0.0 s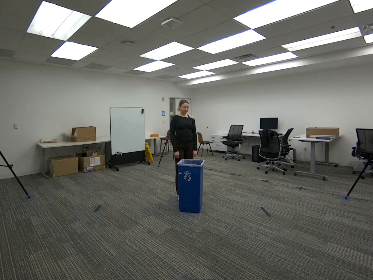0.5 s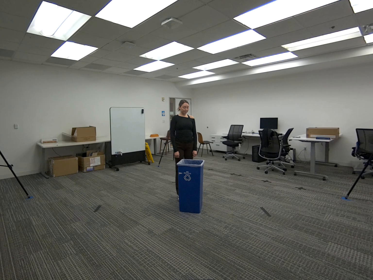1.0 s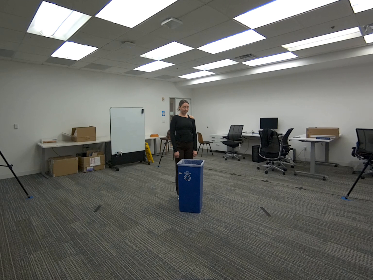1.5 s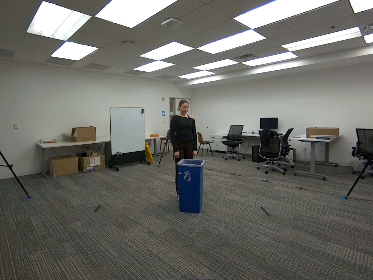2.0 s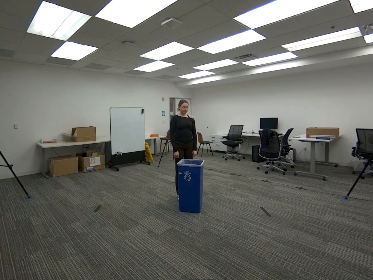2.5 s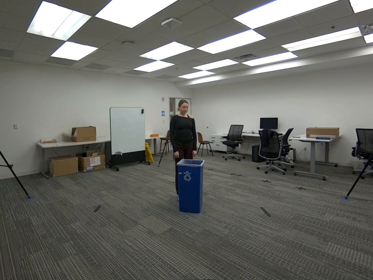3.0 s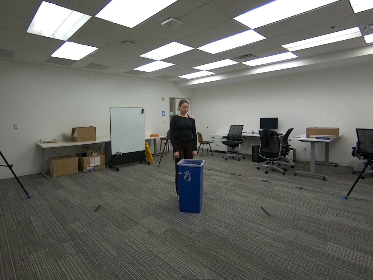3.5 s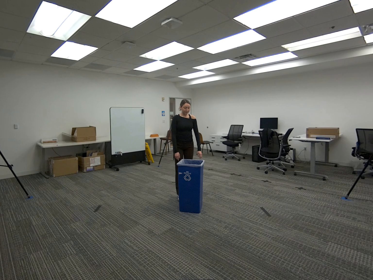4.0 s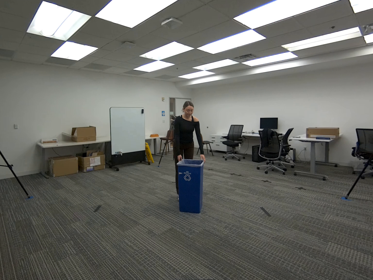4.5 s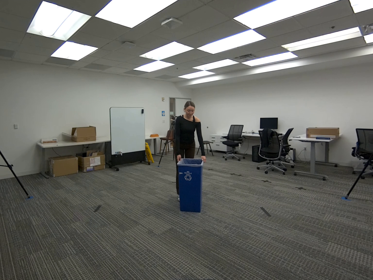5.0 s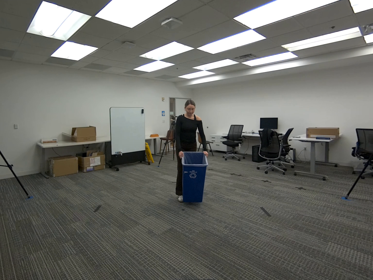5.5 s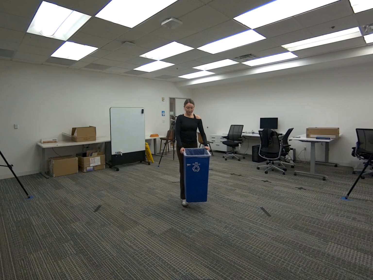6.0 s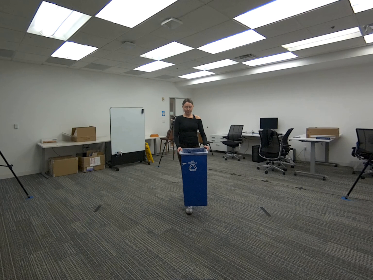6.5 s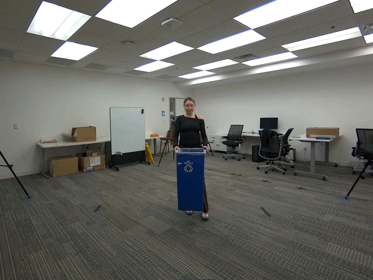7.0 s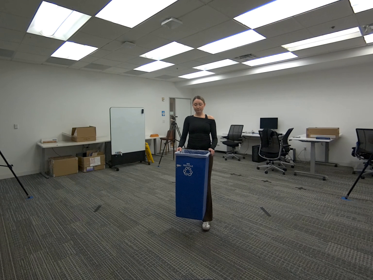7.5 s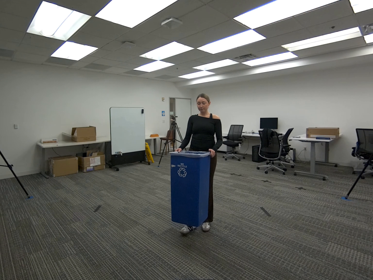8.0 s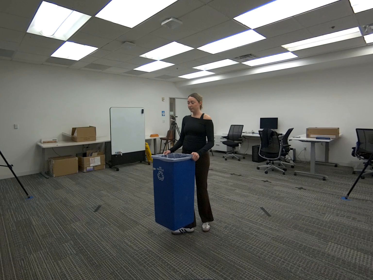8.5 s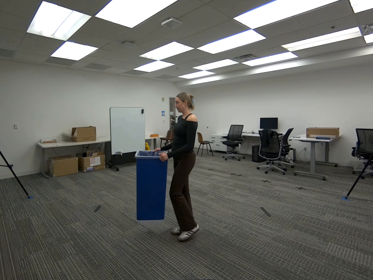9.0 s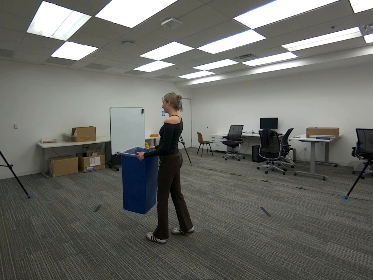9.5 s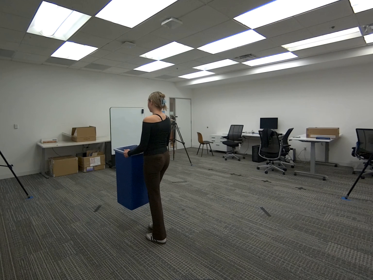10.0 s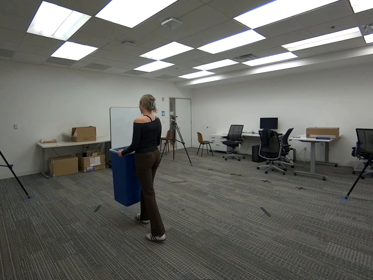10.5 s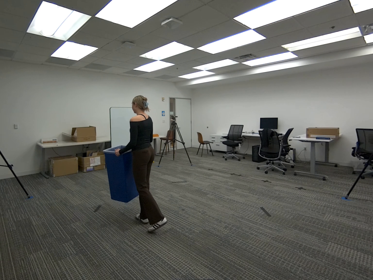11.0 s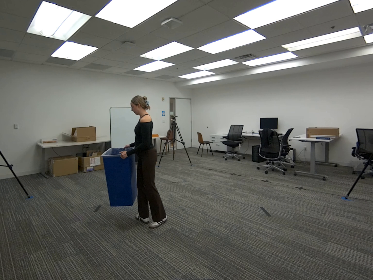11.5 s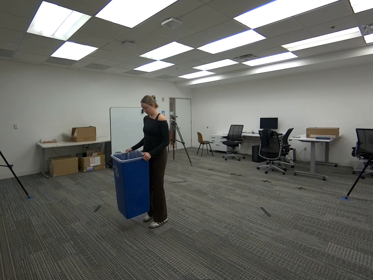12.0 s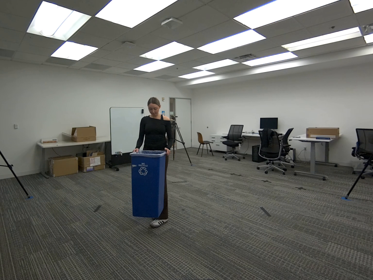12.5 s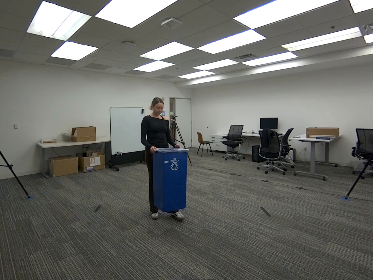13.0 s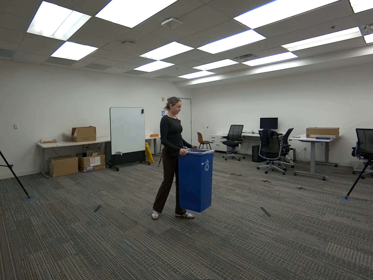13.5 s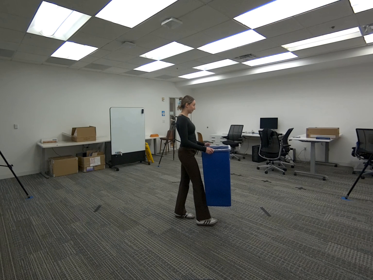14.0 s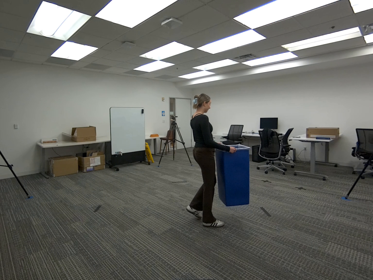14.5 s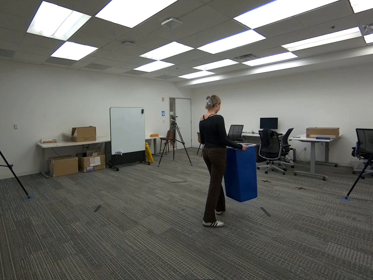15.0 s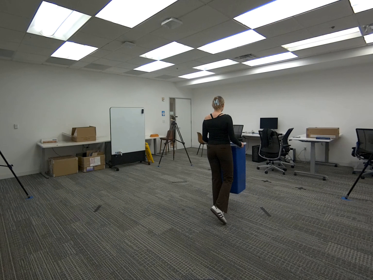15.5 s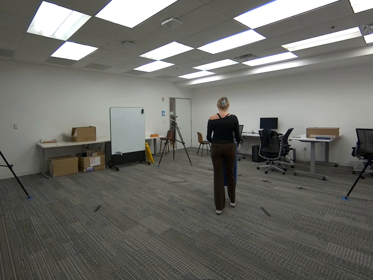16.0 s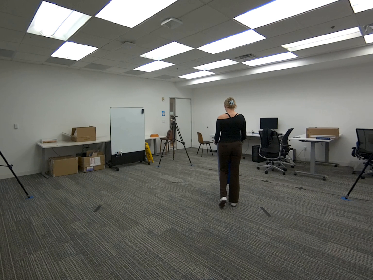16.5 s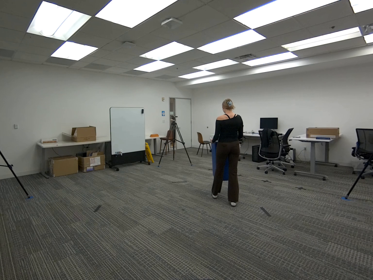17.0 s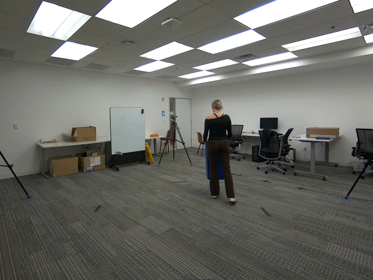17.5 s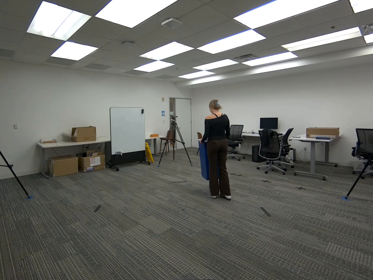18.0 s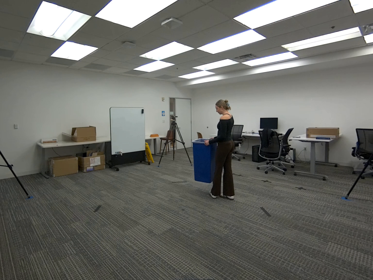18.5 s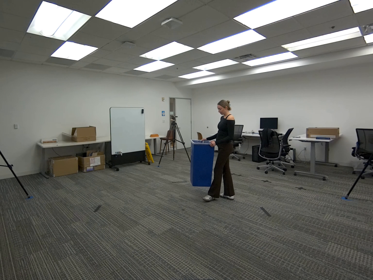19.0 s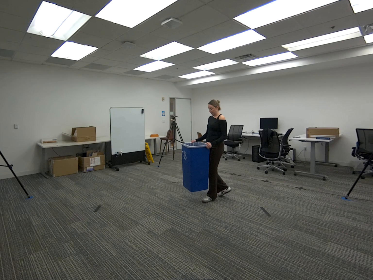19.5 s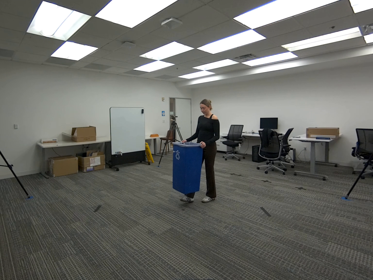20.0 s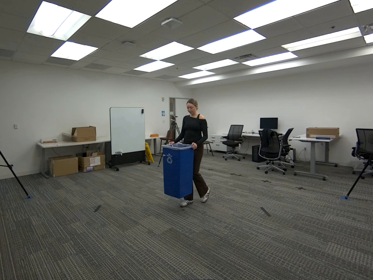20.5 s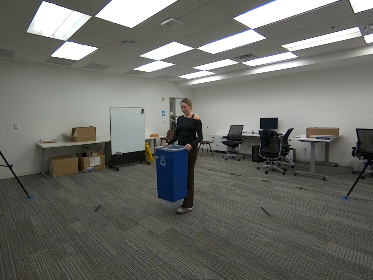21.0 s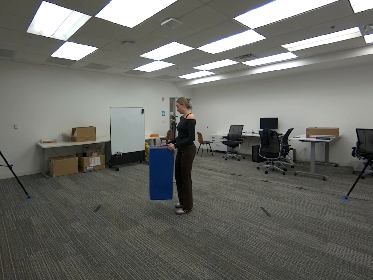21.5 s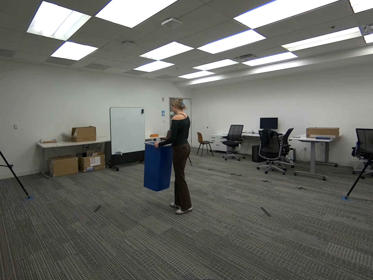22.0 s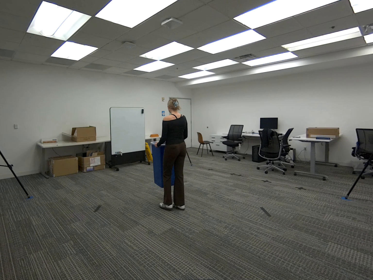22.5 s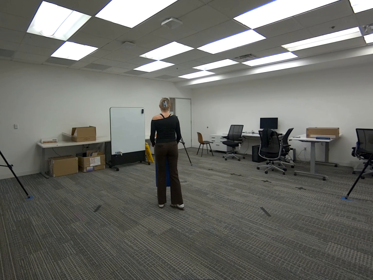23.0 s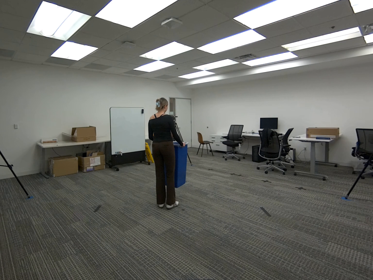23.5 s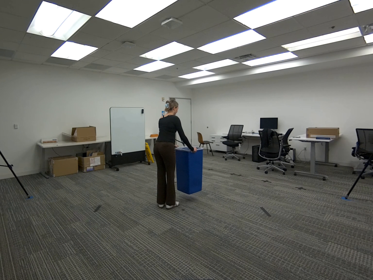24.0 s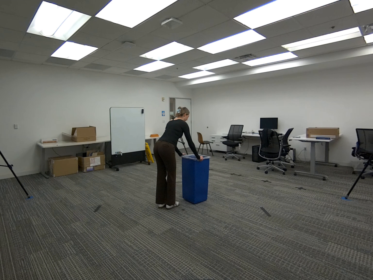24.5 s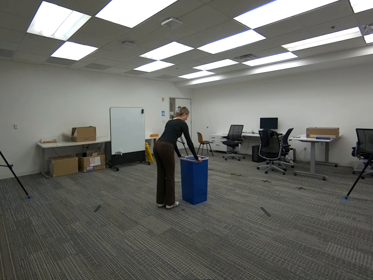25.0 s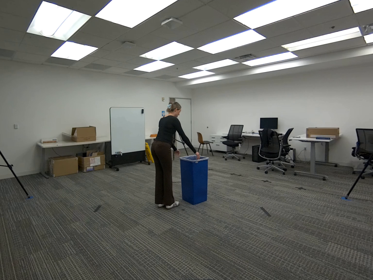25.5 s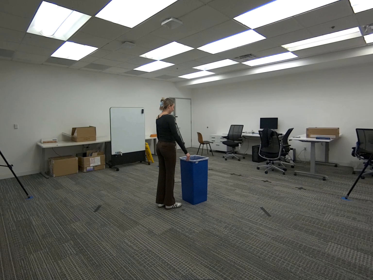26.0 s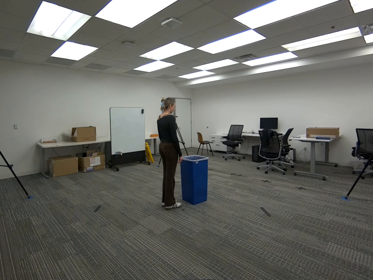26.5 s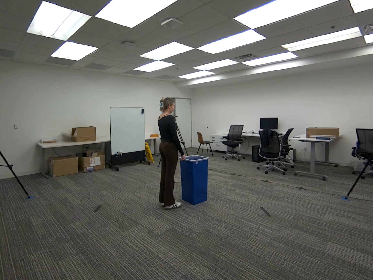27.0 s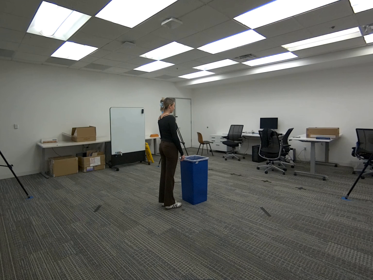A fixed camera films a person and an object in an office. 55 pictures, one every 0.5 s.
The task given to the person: Pick up blue trash can and place it back down on the floor. Repeat actions.
